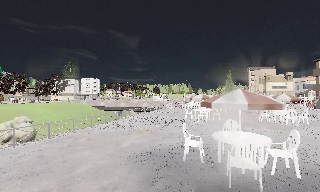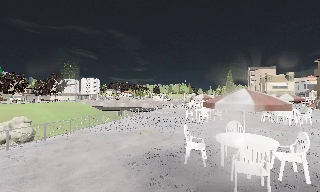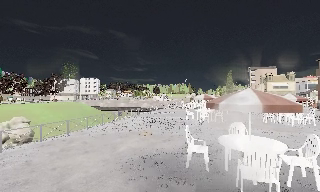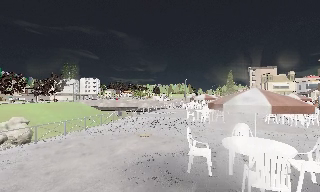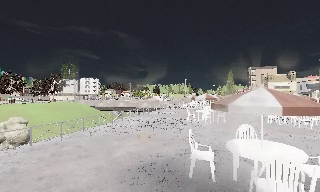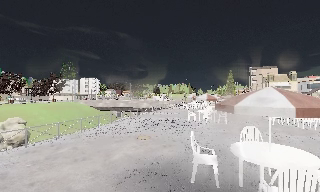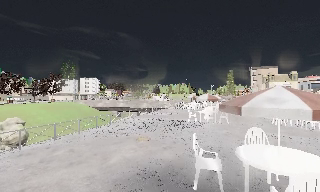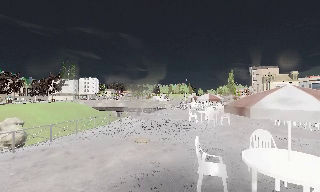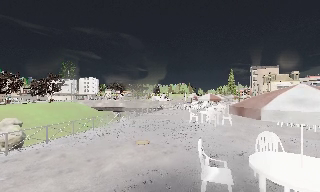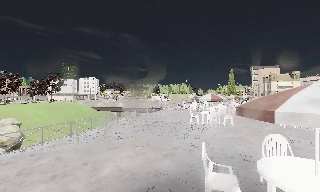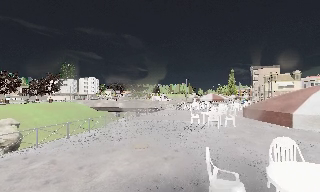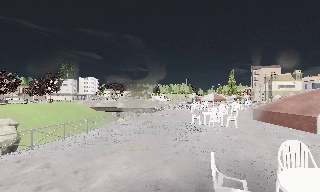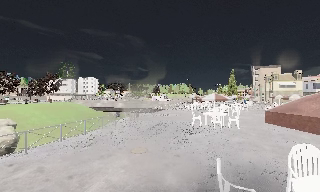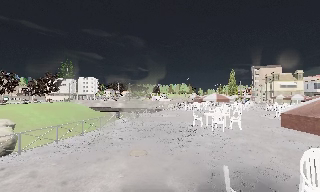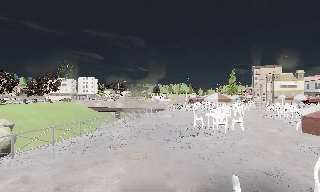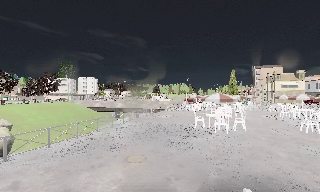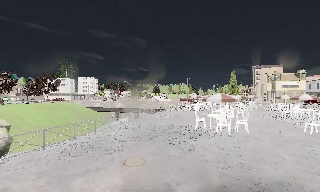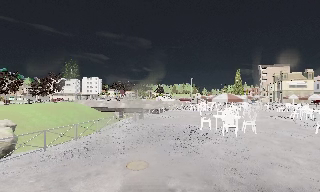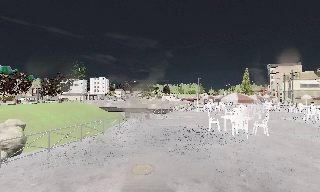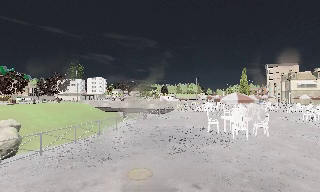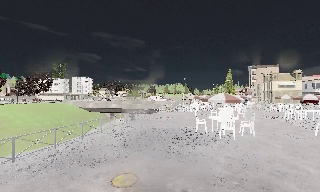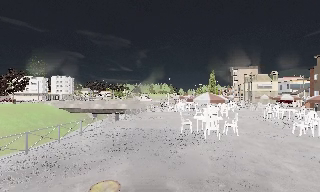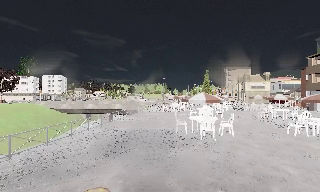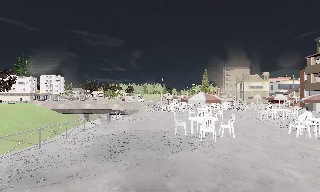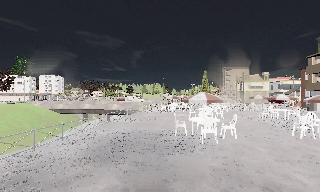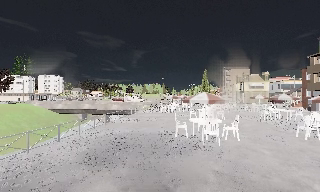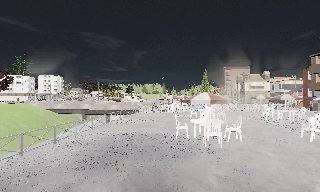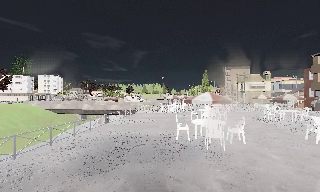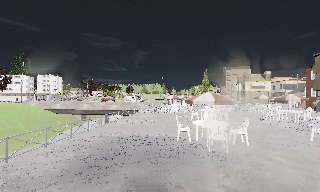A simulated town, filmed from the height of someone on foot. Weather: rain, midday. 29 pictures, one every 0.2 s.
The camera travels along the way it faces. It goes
forward.
0.0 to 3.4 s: The camera travels forward, about 5 m, so what stands in front looms larger.
3.4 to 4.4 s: The scene slides to the left, as the camera pans about 10 degrees to its right. It travels forward, about 1.5 m, so what stands in front looms larger.
4.4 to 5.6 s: The camera travels forward, about 1.5 m, so what stands in front looms larger.
The film runs forward here.
